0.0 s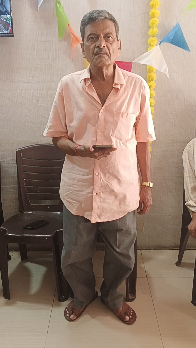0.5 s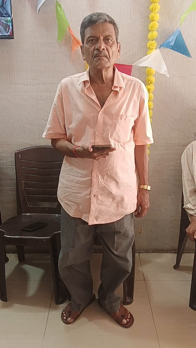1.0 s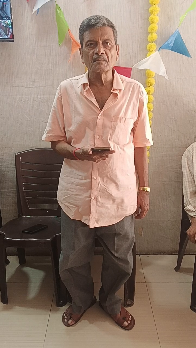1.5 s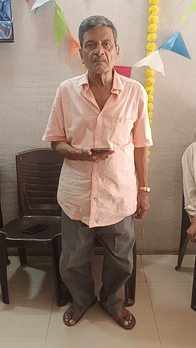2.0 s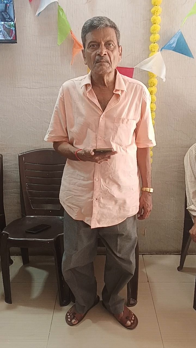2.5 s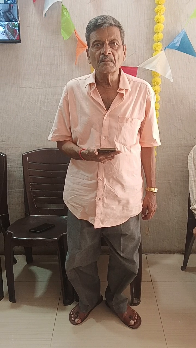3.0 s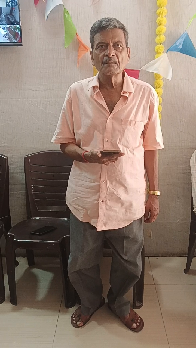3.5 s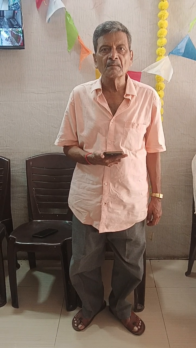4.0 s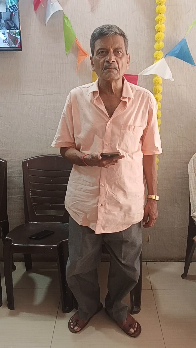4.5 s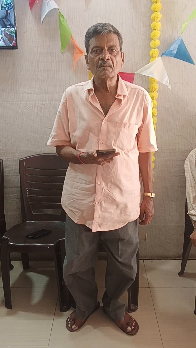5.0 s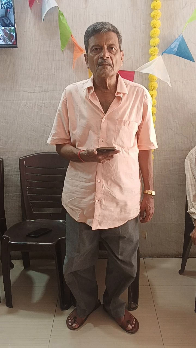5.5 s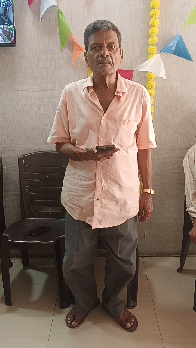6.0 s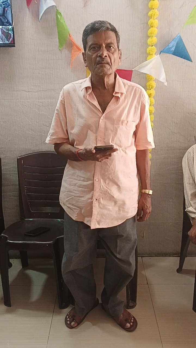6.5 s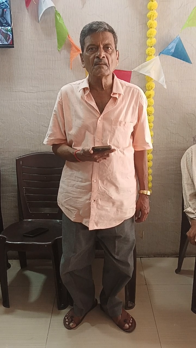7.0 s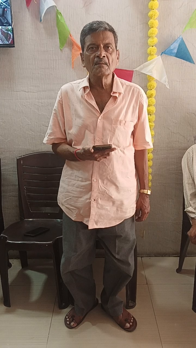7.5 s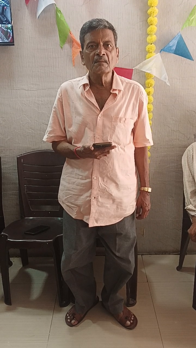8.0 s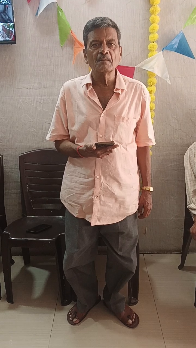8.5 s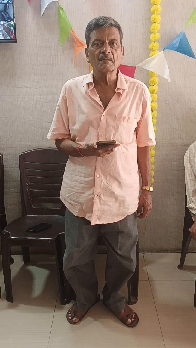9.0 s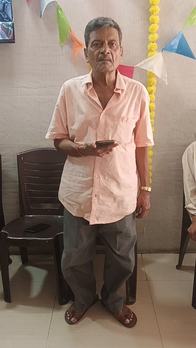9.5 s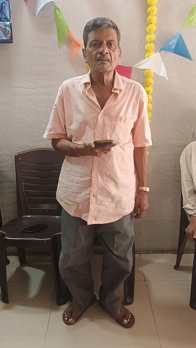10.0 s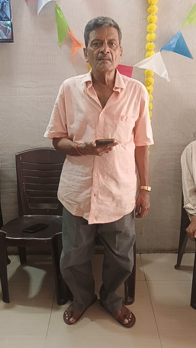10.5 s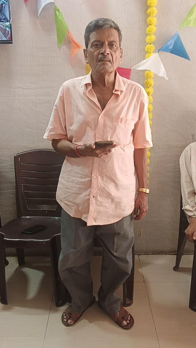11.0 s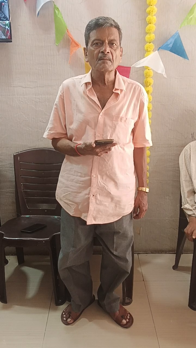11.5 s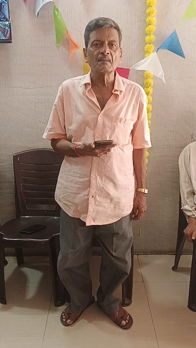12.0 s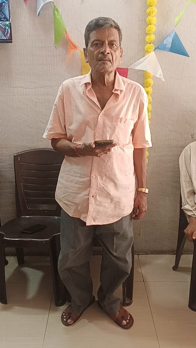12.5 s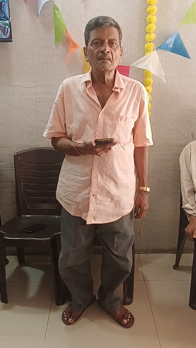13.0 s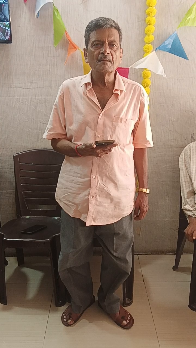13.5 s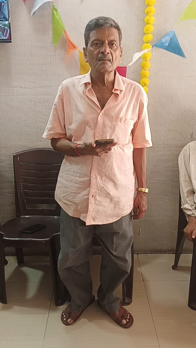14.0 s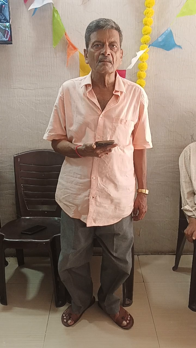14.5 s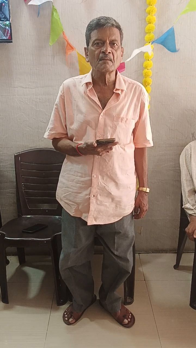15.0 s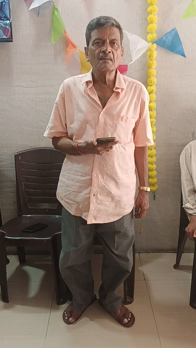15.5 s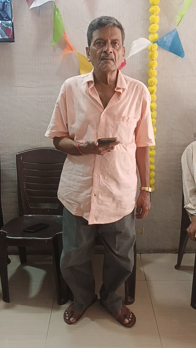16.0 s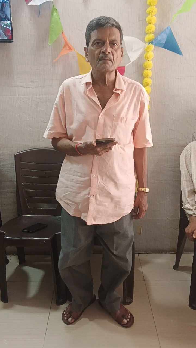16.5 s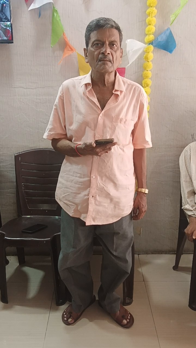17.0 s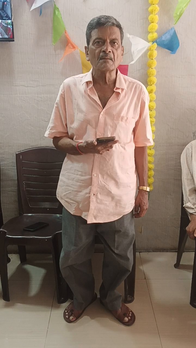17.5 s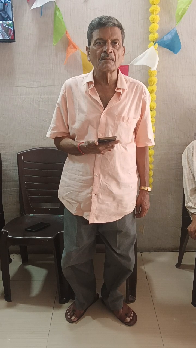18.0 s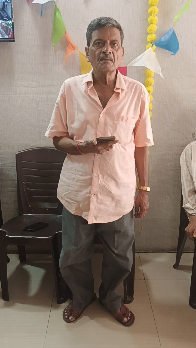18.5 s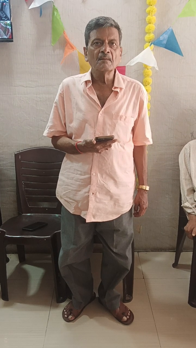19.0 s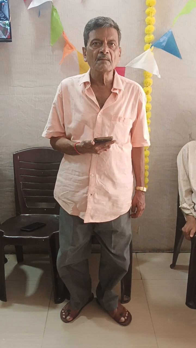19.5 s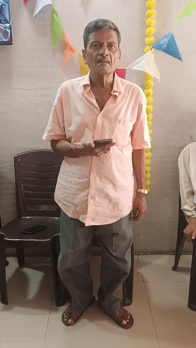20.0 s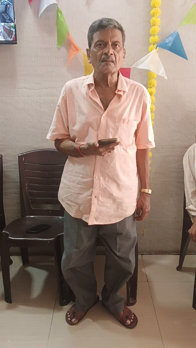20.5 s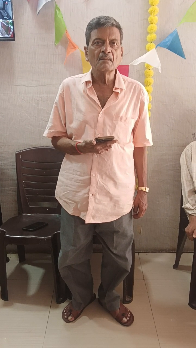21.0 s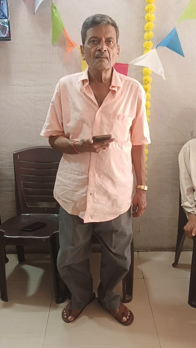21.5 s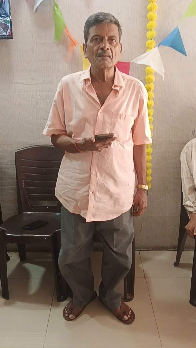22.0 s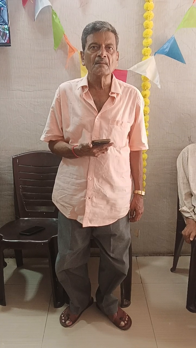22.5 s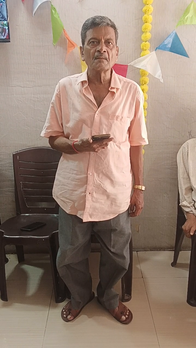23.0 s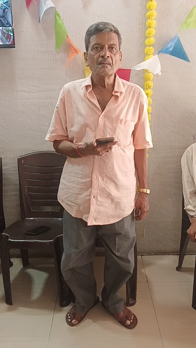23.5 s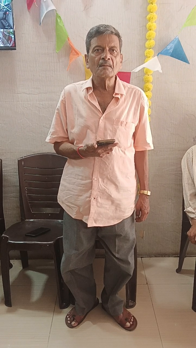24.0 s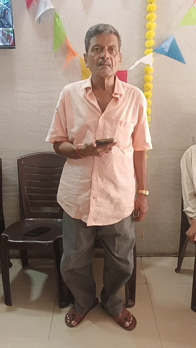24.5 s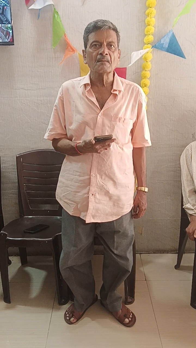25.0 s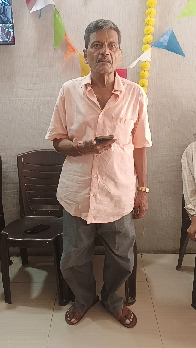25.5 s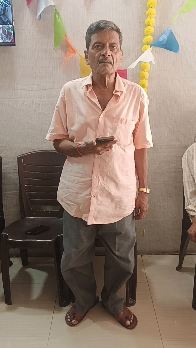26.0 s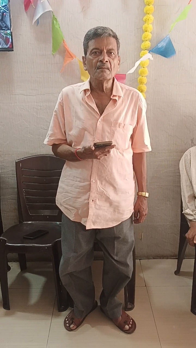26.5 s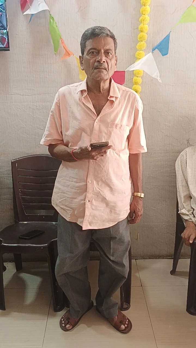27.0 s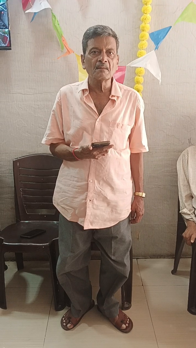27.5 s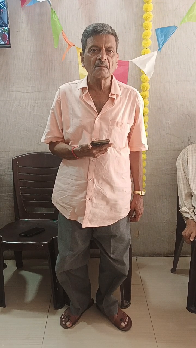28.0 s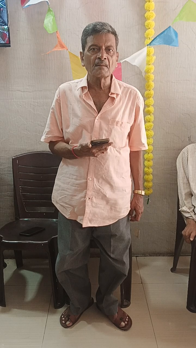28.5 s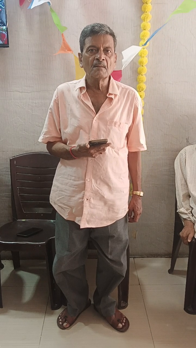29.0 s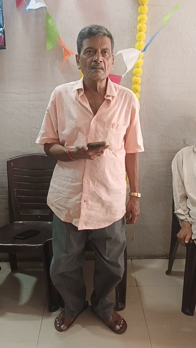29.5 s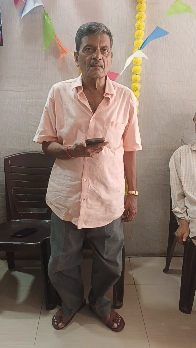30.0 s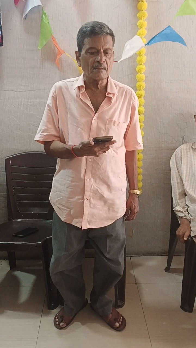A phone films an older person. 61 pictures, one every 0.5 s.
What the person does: Standing.
